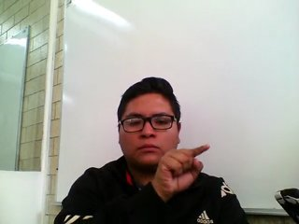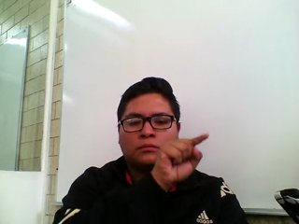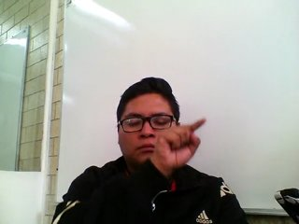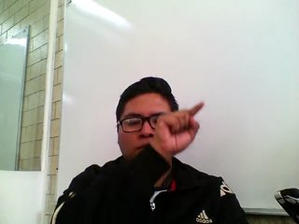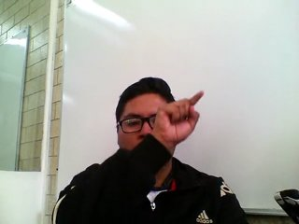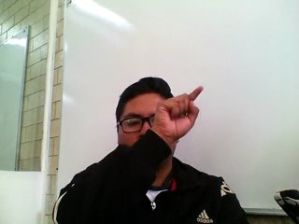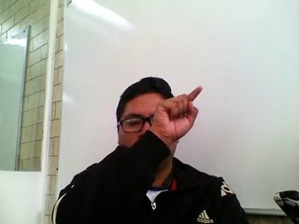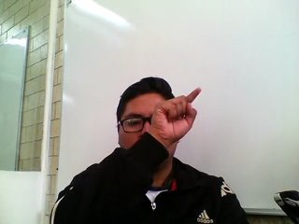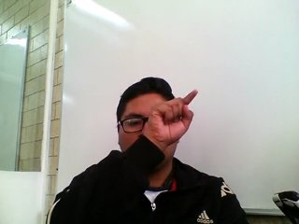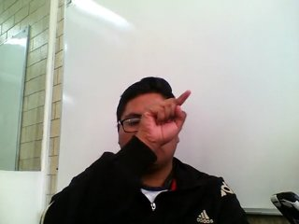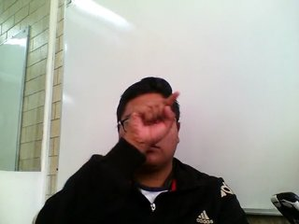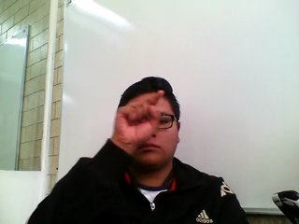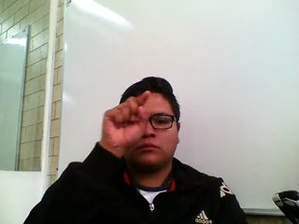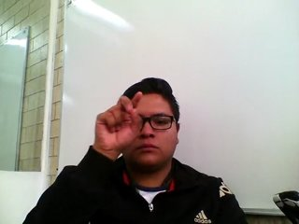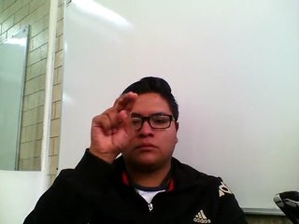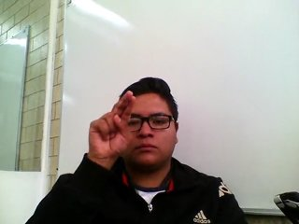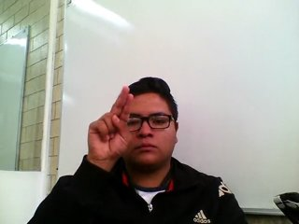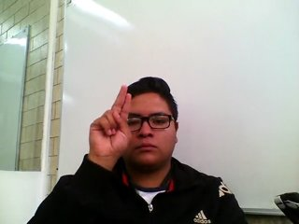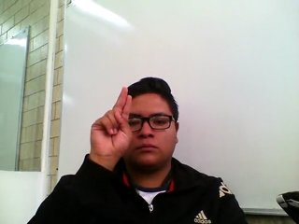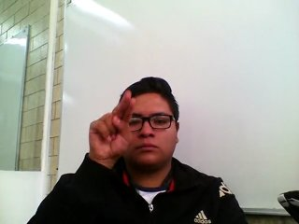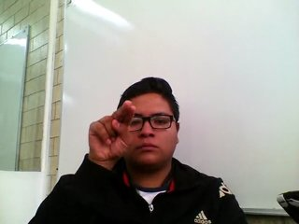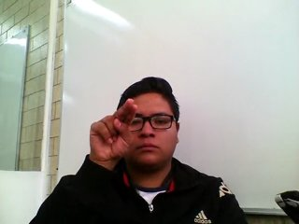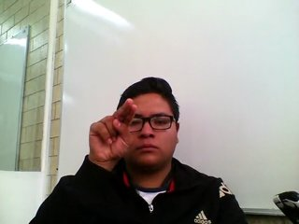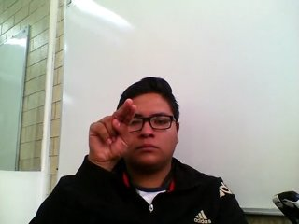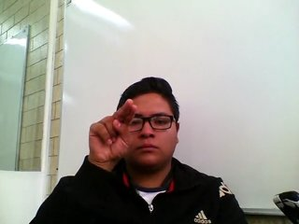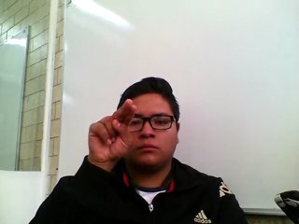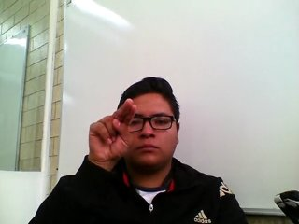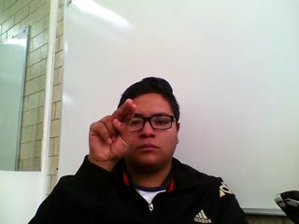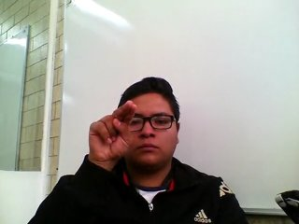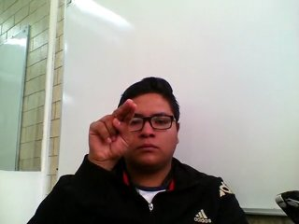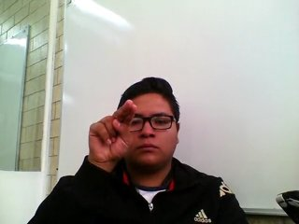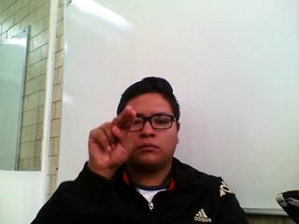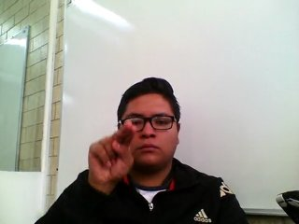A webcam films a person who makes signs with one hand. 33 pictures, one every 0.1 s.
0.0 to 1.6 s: Pointing with one finger.
1.7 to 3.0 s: Click with two fingers.
